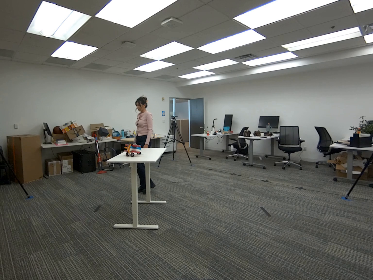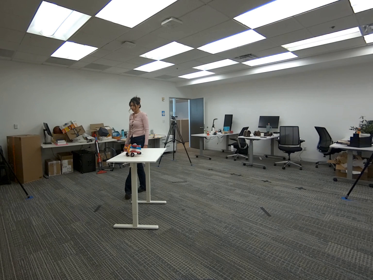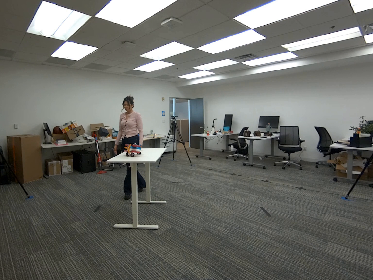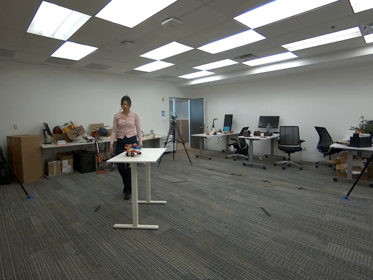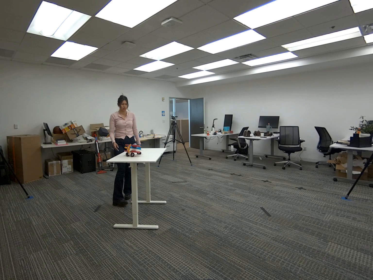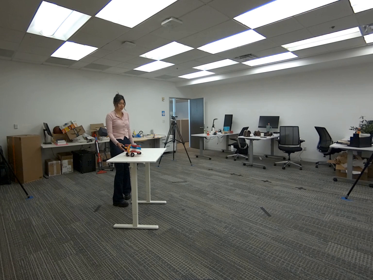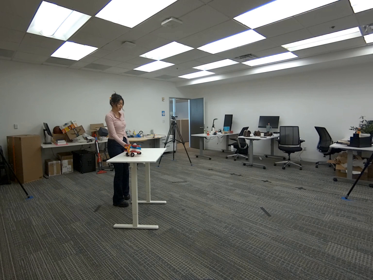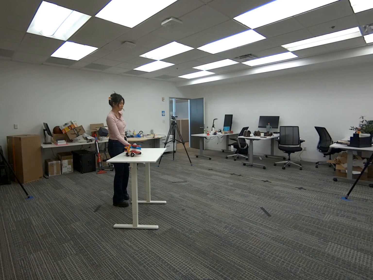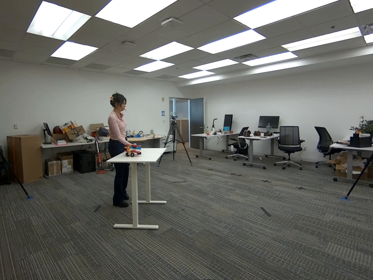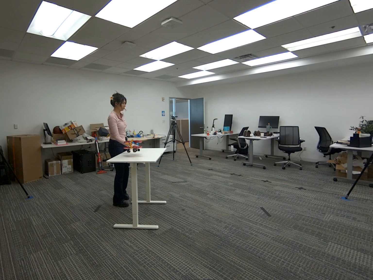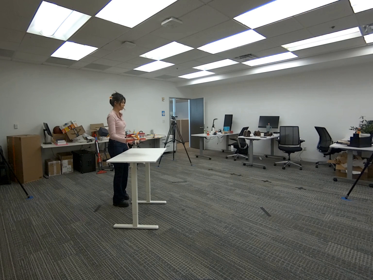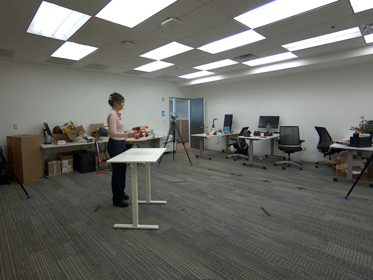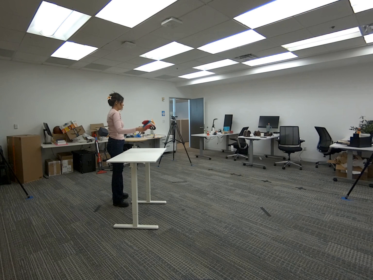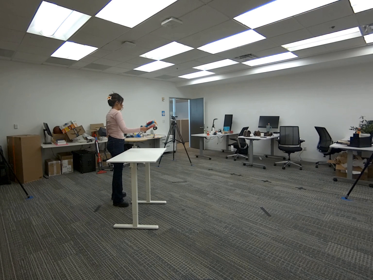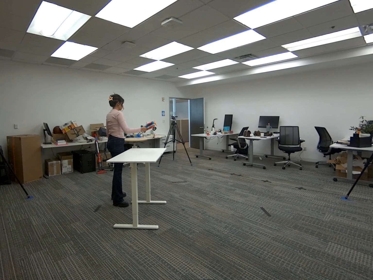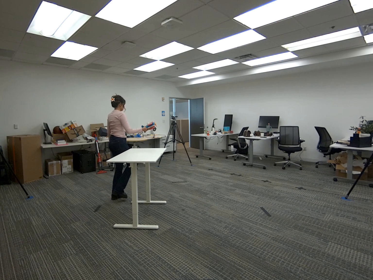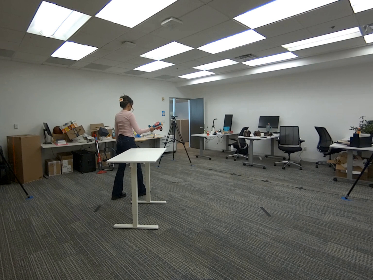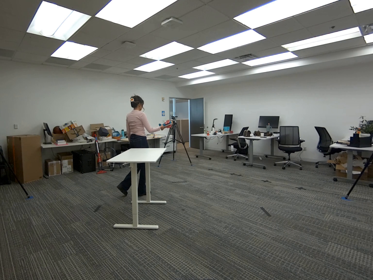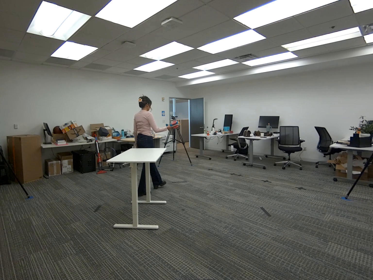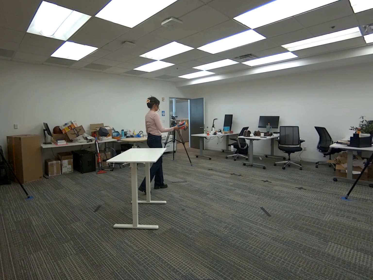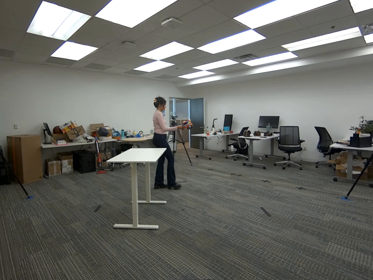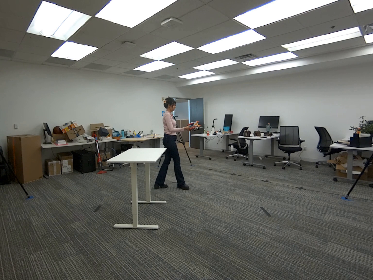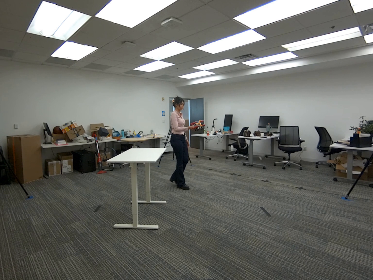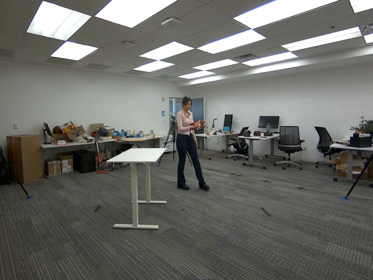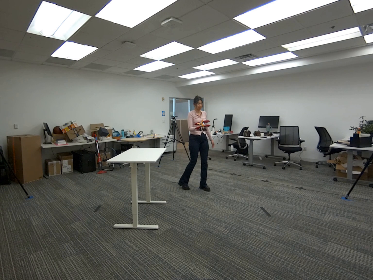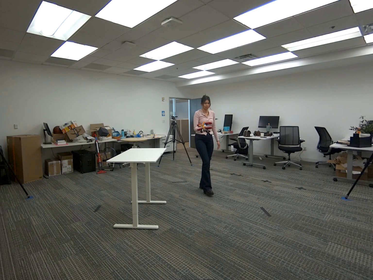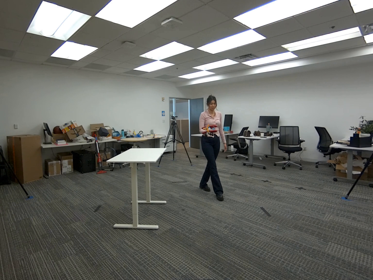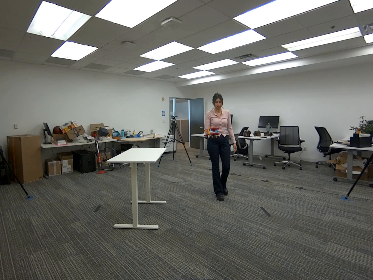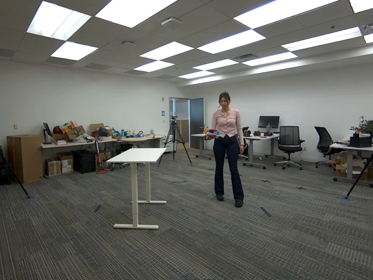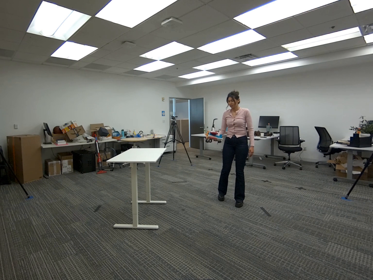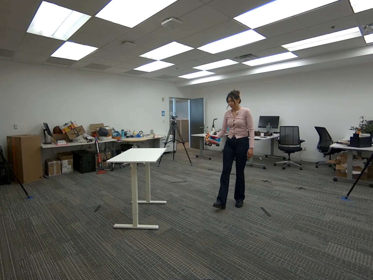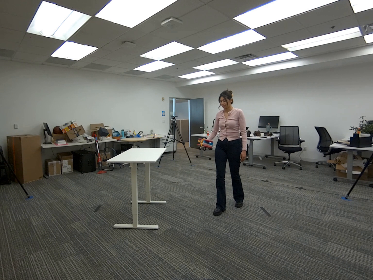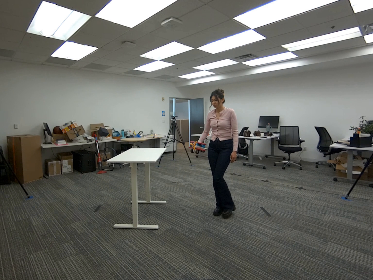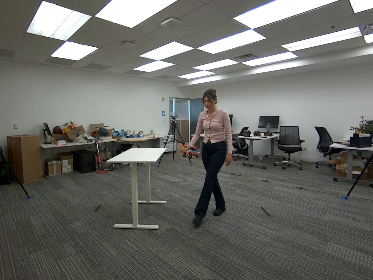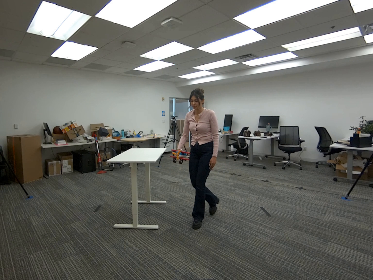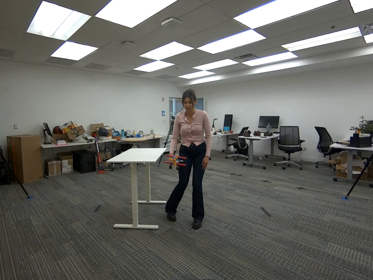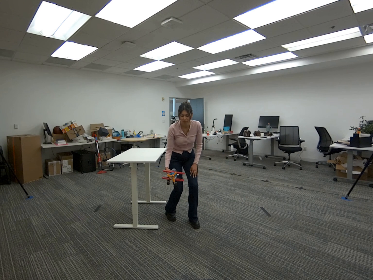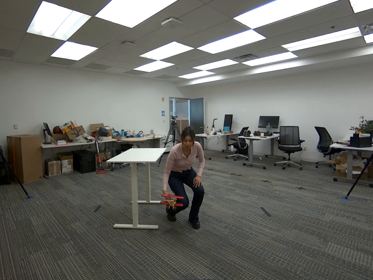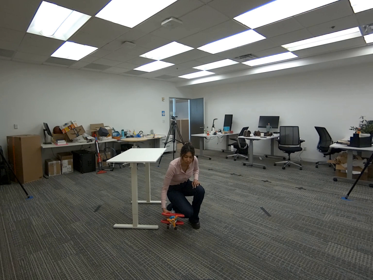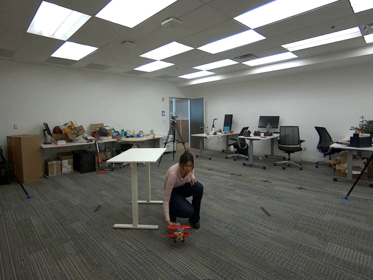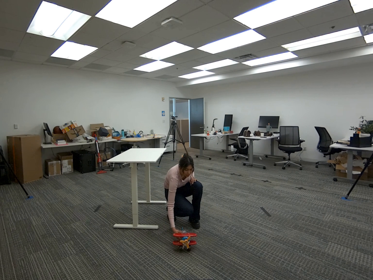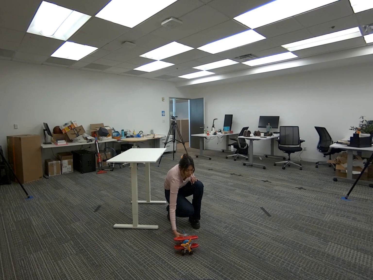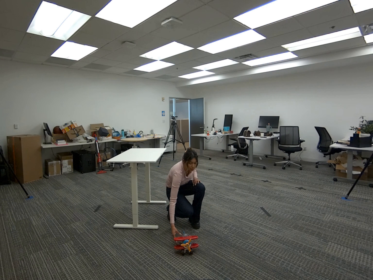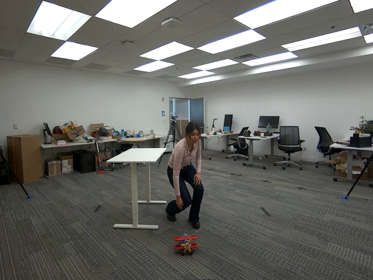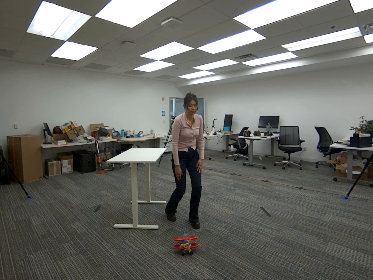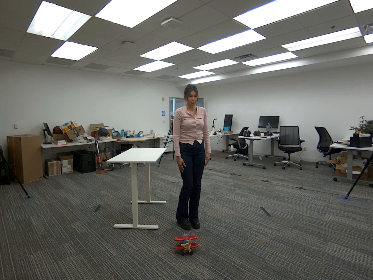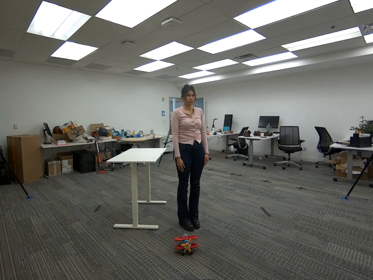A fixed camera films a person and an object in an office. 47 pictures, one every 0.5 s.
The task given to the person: Walk to the toy airplane on the white desk, pick it up with your right hand, hold it in the air, walk around and place the airplane on the ground.
